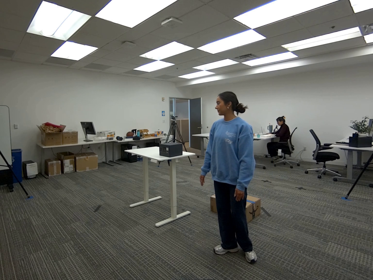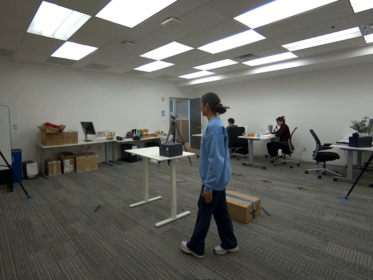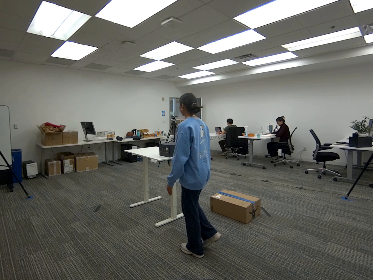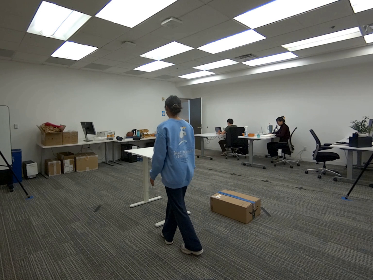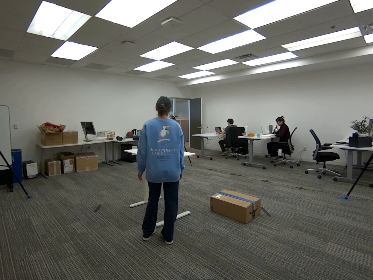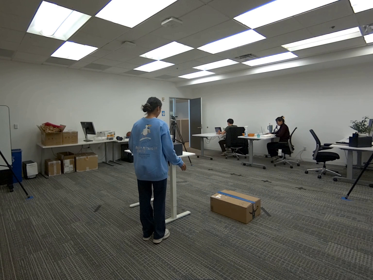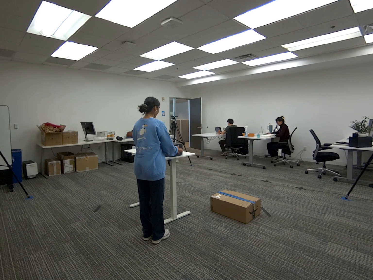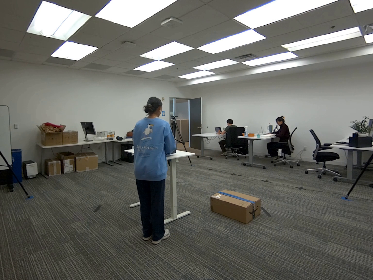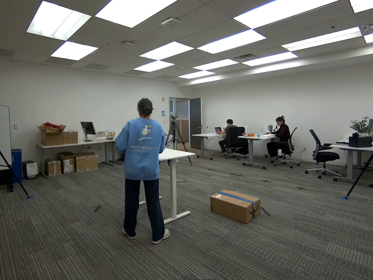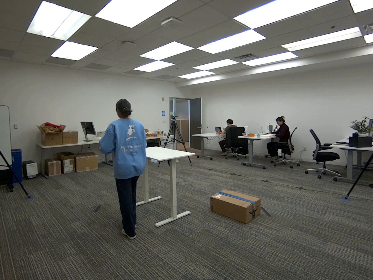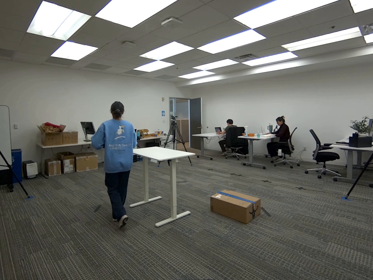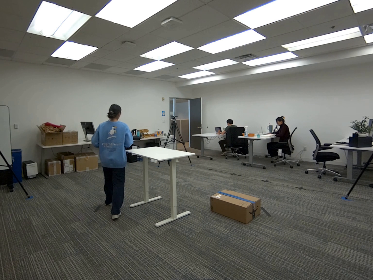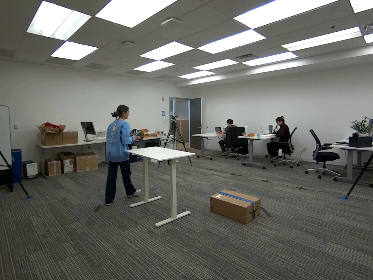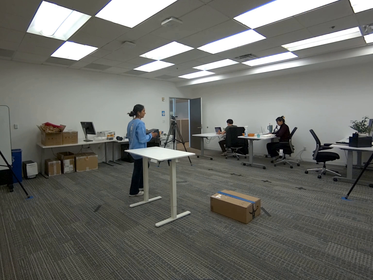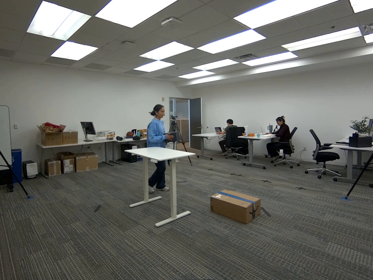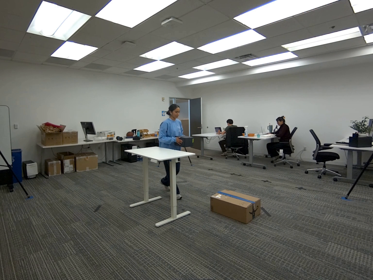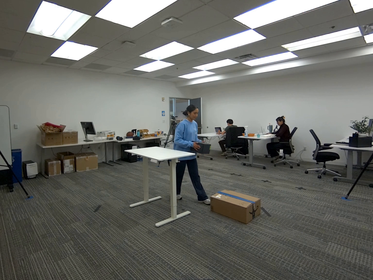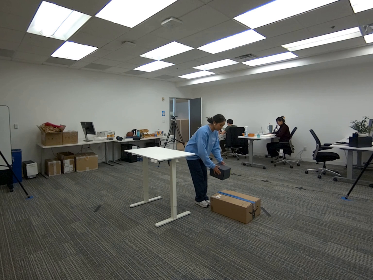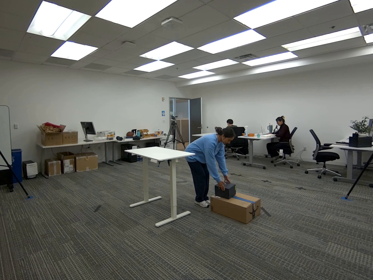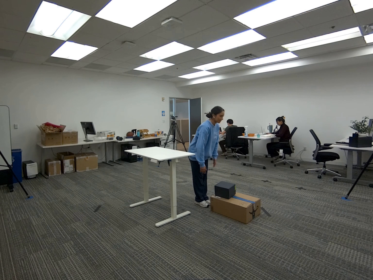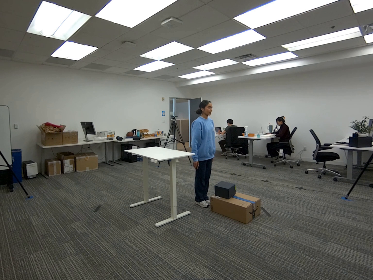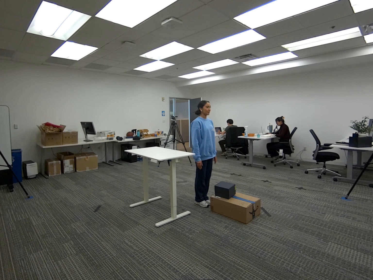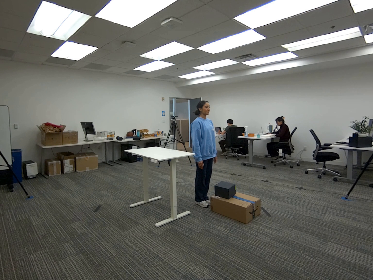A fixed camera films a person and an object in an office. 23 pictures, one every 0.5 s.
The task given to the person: Walk to the black square box on the white desk, grab the black square box with both hands, and place the black square box on top of the big brown cardboard box.
